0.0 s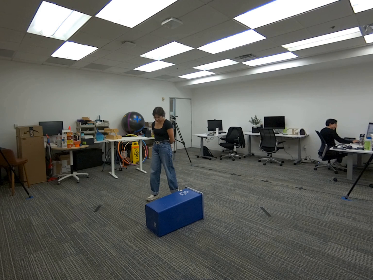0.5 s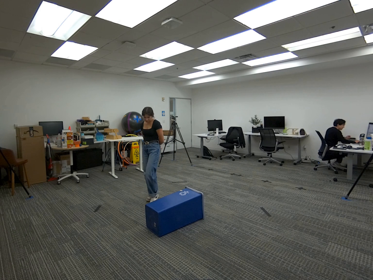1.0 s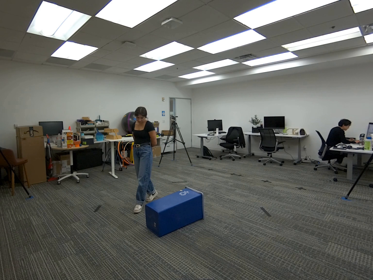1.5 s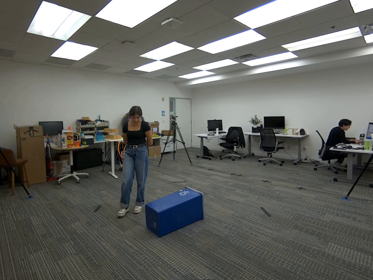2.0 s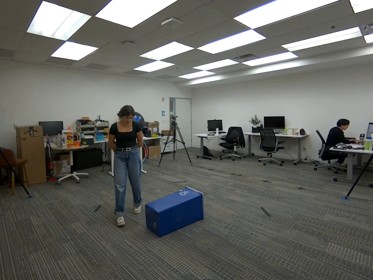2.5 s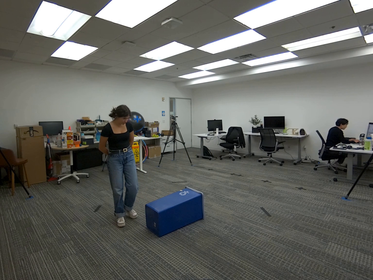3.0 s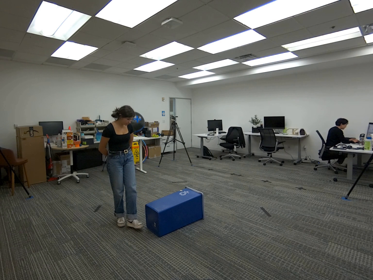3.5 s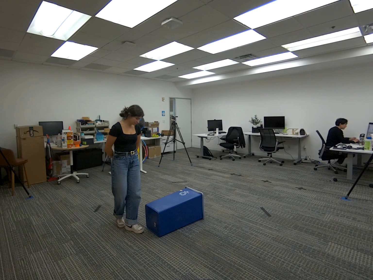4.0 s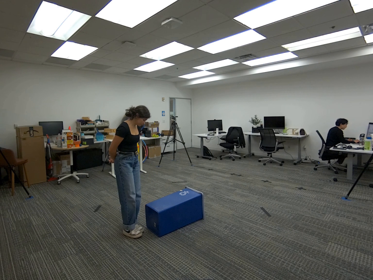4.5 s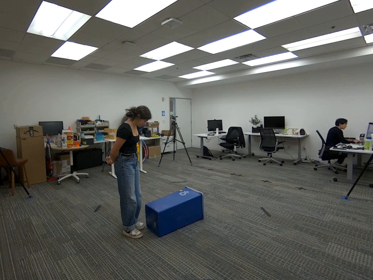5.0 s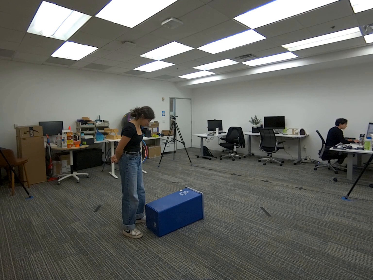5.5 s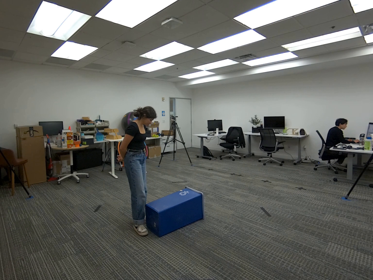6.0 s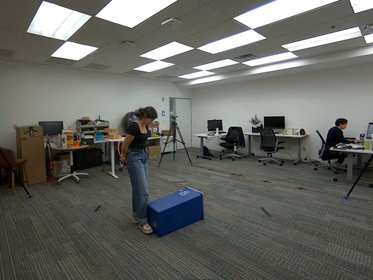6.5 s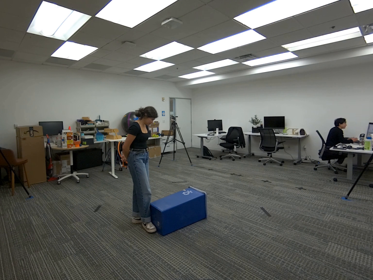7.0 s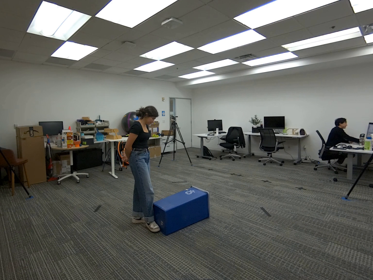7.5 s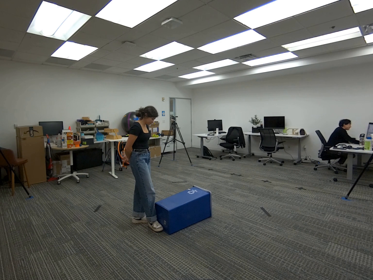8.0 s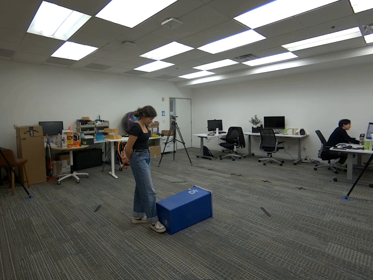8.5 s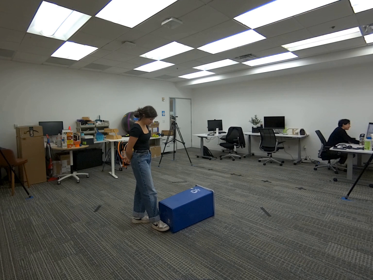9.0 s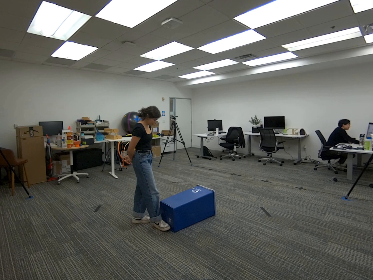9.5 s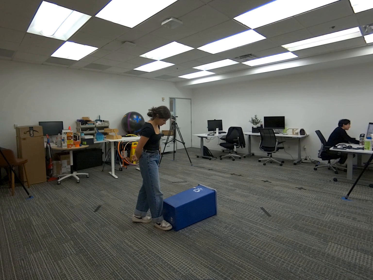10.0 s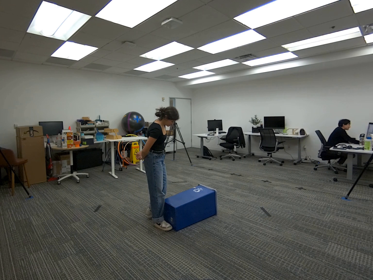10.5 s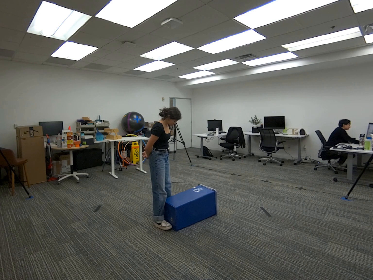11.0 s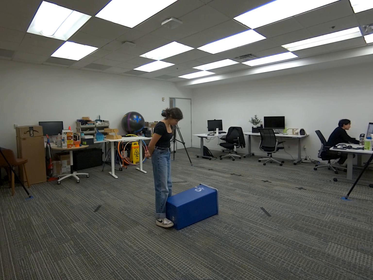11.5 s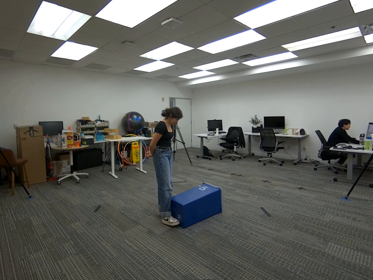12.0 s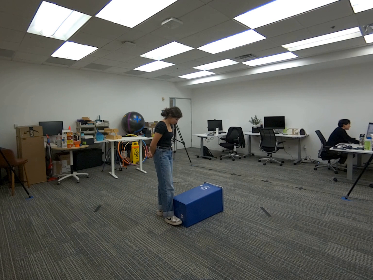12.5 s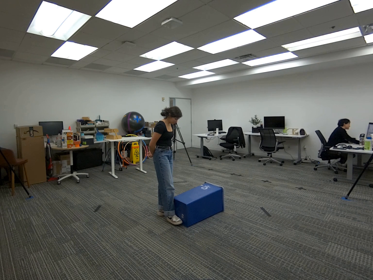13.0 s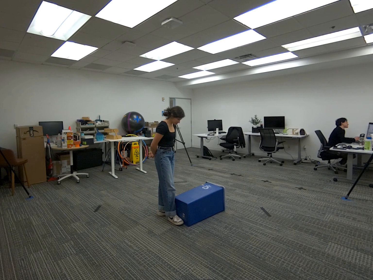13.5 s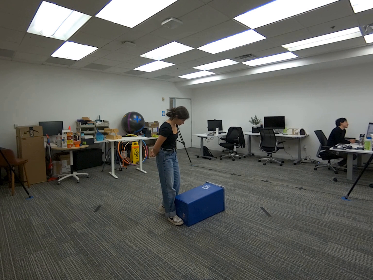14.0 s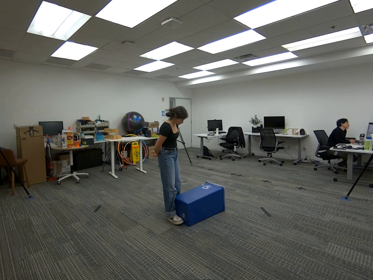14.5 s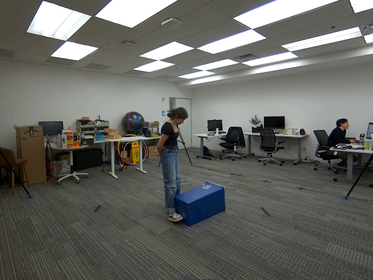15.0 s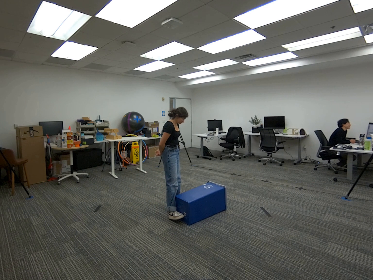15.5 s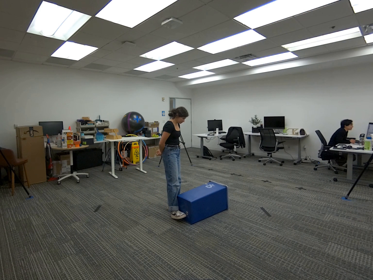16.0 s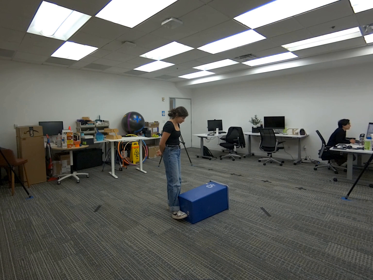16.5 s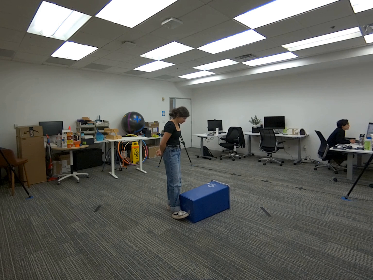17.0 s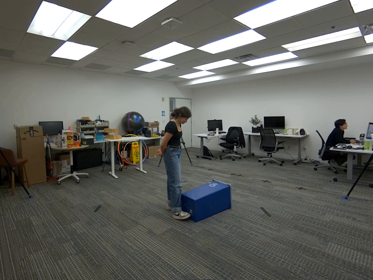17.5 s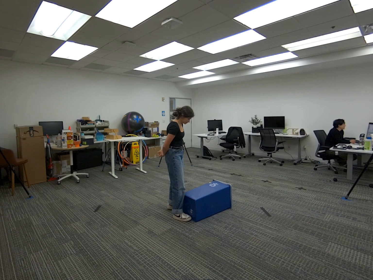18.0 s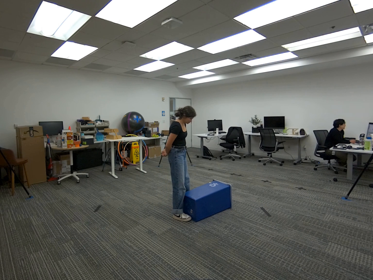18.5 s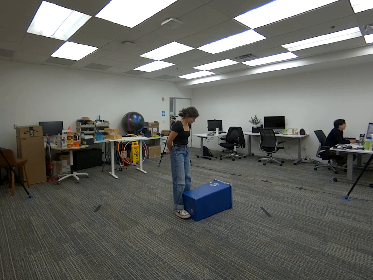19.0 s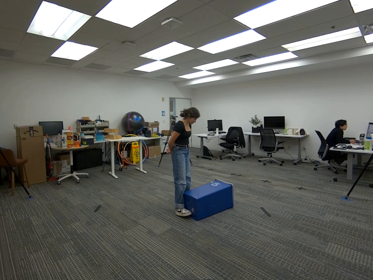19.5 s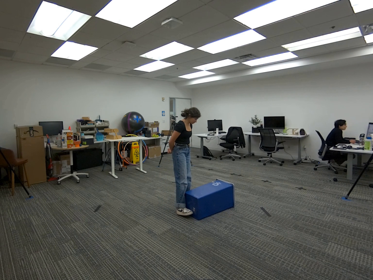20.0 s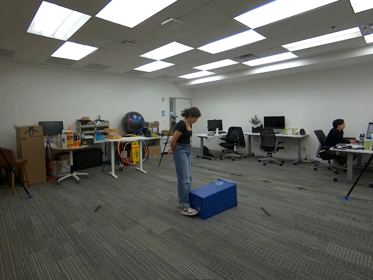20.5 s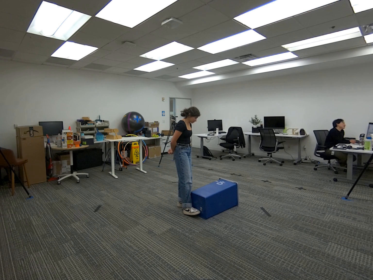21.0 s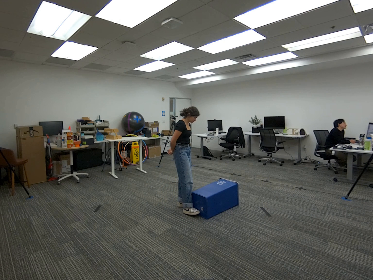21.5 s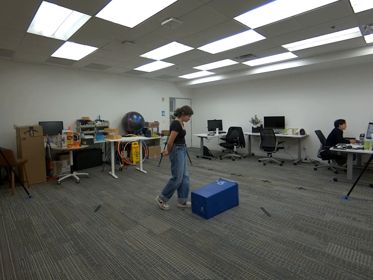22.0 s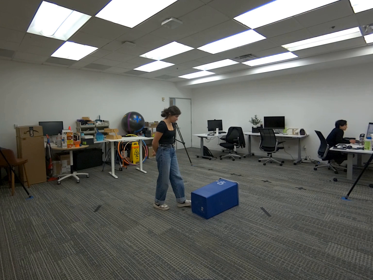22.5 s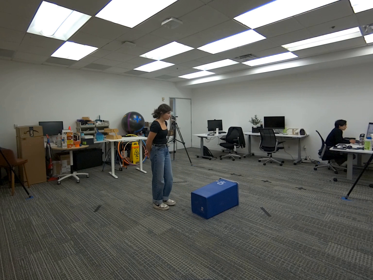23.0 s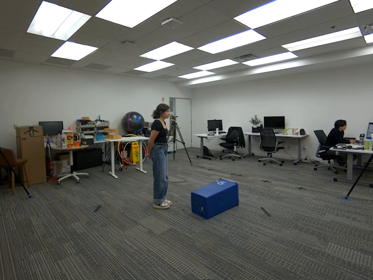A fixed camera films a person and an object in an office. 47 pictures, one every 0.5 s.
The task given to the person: Walk over to the blue trash can and move the trash can using your right foot.
